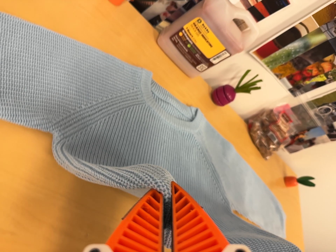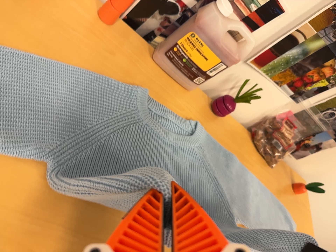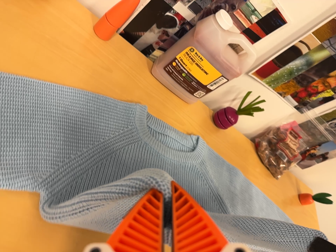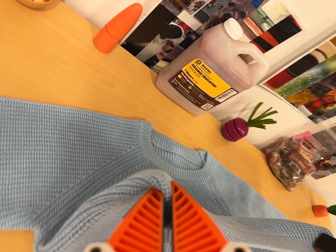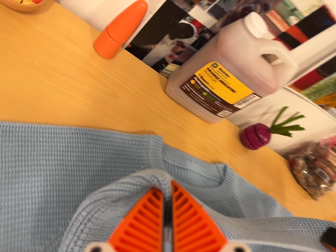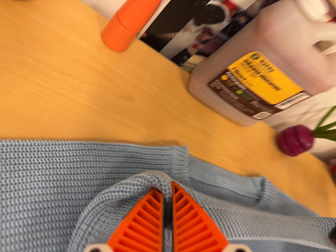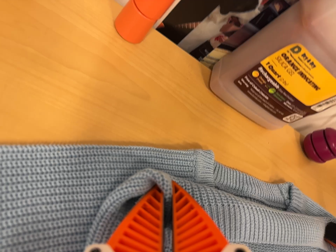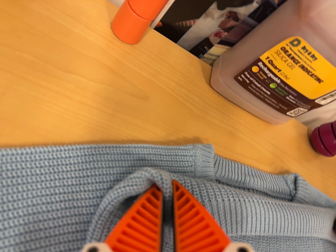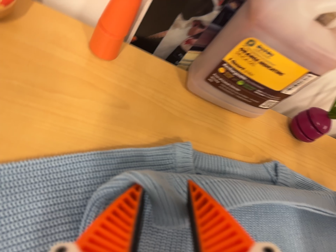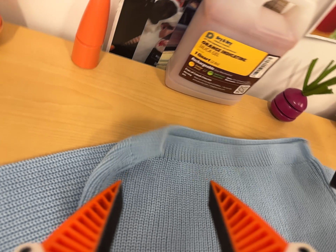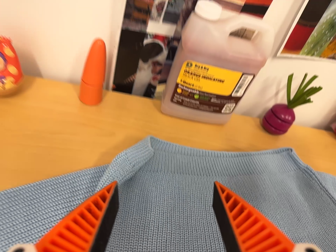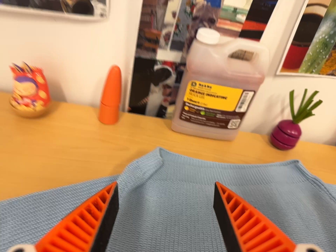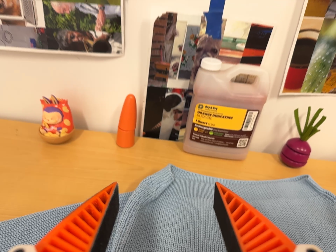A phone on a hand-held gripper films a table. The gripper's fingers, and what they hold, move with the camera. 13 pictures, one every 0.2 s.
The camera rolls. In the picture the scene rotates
counterclockwise.
0.0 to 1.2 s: The camera travels forward and toward the top of its view, about 26 cm, so what stands in front looms larger.
1.2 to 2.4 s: The camera pans to its left by about 20 degrees. It travels backward, to its right and toward the bottom of its view, about 24 cm, so what stands in front gets smaller. Its aim tips toward the top of its view by about 25 degrees. It rolls about its line of sight by about 25 degrees, and the scene rotates counterclockwise.
The film runs forward here.
